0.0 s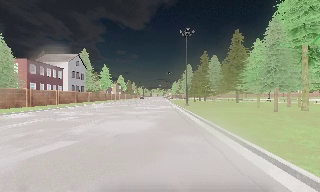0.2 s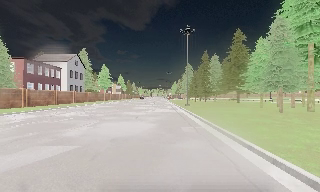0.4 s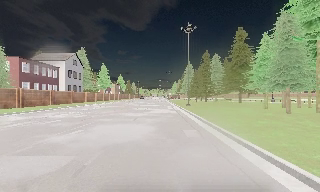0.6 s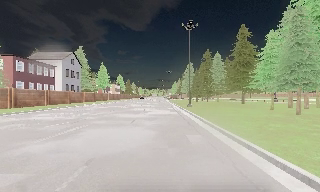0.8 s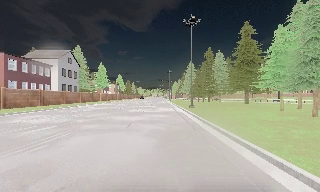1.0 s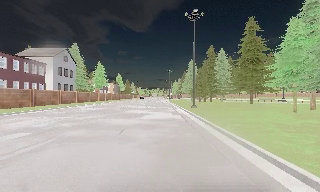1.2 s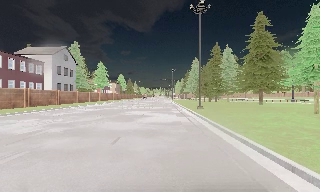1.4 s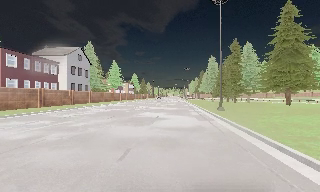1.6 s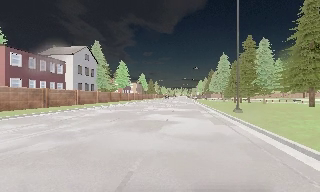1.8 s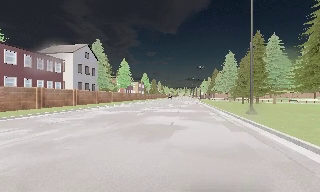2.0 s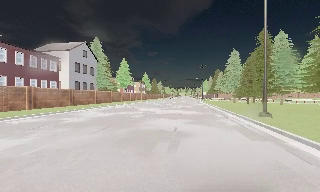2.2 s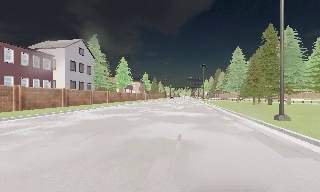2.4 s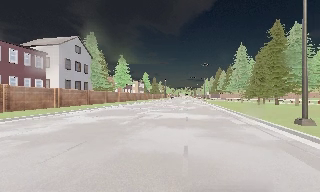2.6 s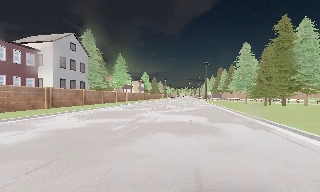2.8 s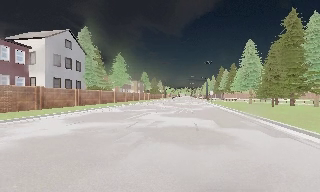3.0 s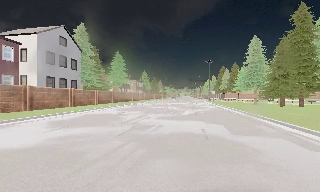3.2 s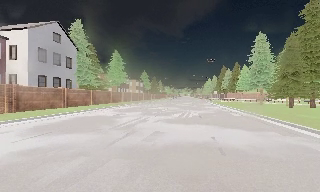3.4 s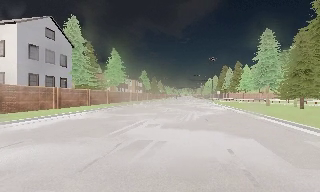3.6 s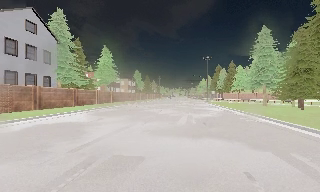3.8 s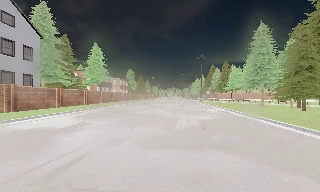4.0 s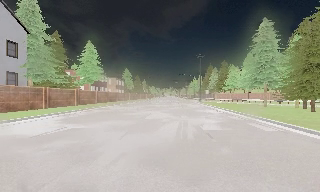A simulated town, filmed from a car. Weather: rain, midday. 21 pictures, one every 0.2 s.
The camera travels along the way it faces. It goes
forward.
0.0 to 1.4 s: The camera travels forward, about 8 m, so what stands in front looms larger. It gains speed.
1.4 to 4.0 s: The camera travels forward, about 20 m, so what stands in front looms larger.
The film runs forward here.
